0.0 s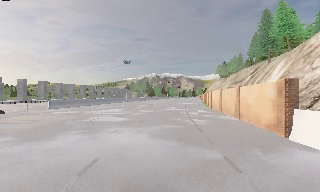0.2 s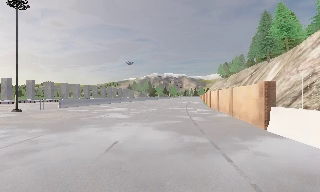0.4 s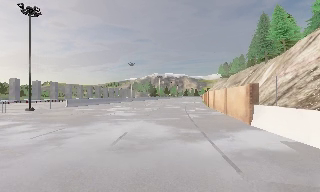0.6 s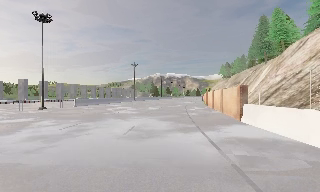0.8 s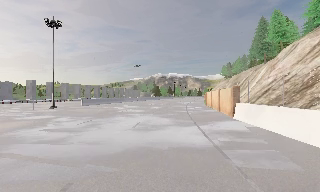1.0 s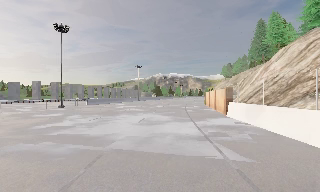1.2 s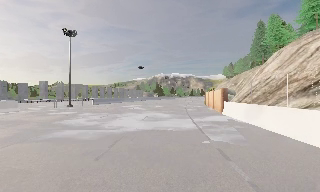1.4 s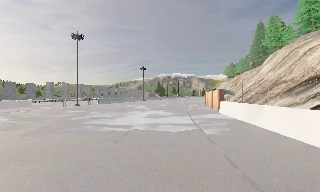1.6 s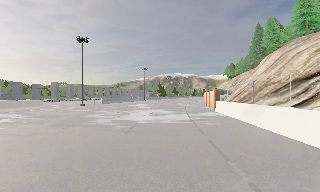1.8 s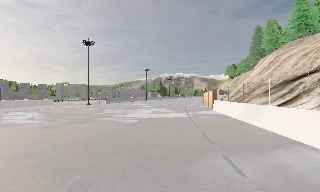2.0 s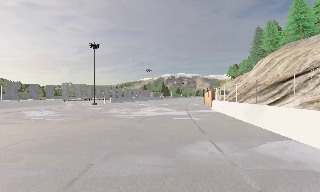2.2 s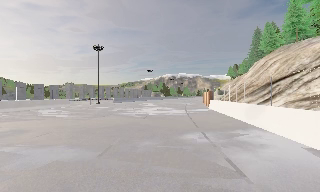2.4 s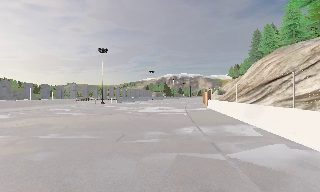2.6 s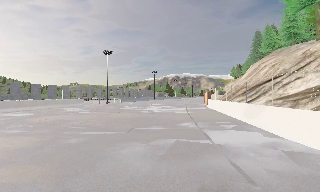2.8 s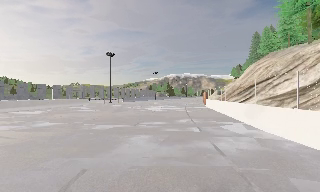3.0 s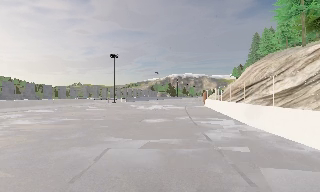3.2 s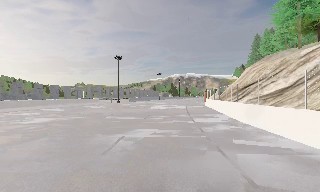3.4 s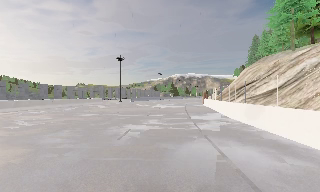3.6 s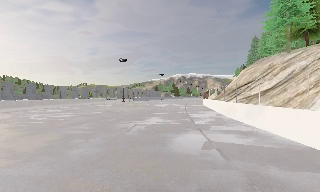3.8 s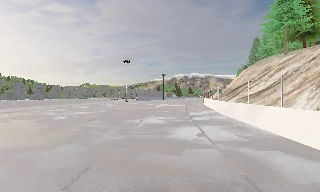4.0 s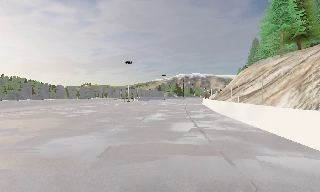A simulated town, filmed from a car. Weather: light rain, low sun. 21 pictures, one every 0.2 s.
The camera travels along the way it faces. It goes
backward.
0.0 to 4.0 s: The camera pans to its left, which is counterclockwise from overhead, by about 10 degrees. It travels backward, about 30 m, so what stands in front gets smaller.
The film runs backward here.
